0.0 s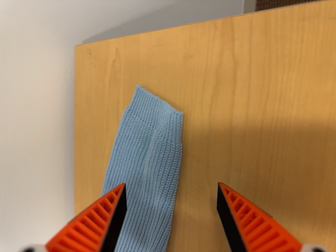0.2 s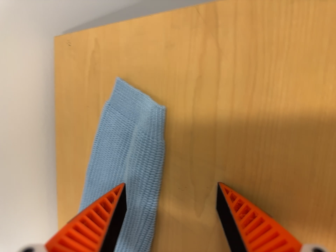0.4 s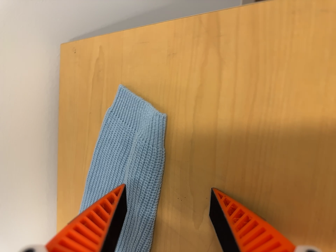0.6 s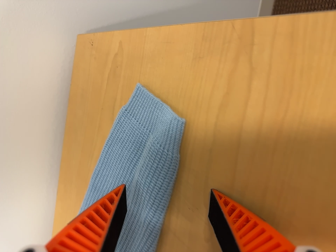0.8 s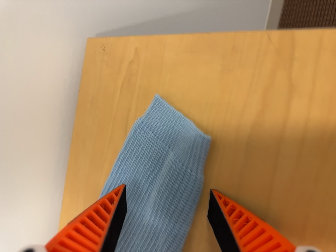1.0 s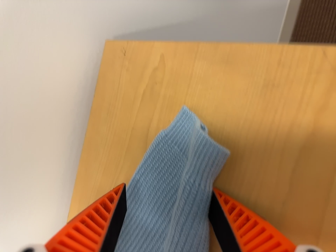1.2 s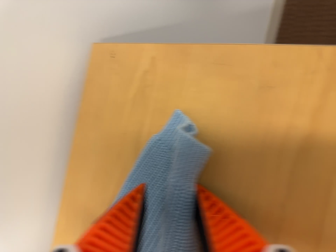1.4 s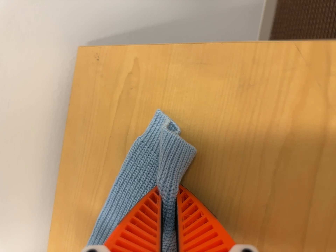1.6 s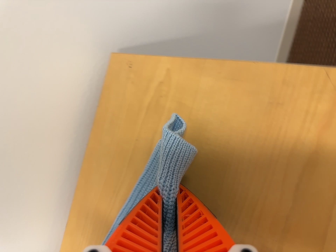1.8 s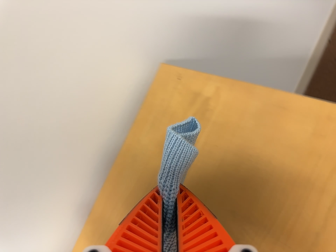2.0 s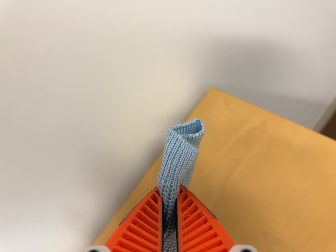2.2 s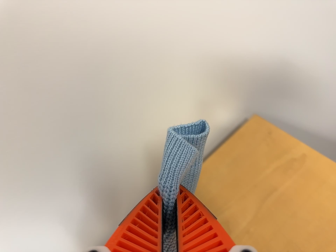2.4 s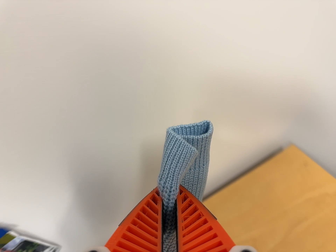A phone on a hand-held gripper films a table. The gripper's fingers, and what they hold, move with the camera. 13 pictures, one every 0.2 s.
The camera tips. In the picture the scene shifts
downward.
The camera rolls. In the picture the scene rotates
clockwise.
0.0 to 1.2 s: The camera travels forward and to its left, about 10 cm, so what stands in front looms larger. It rolls about its line of sight by about 10 degrees, and the scene rotates clockwise.
1.2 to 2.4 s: The camera travels to its left and backward, about 30 cm, so close, fixed things drift to the right. Its aim tips toward the top of its view by about 10 degrees, and the scene shifts downward. It rolls about its line of sight by about 45 degrees, and the scene rotates clockwise.
The film runs forward here.
